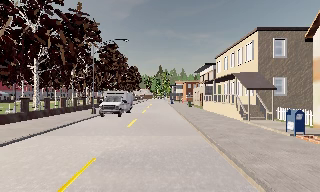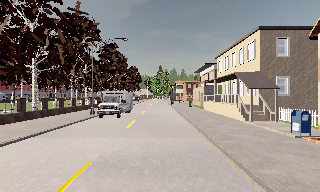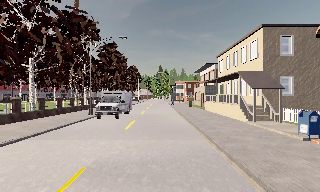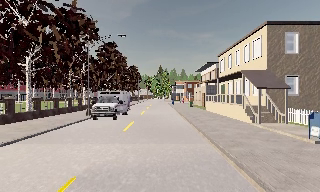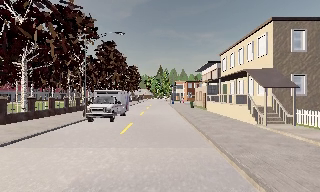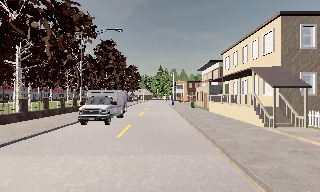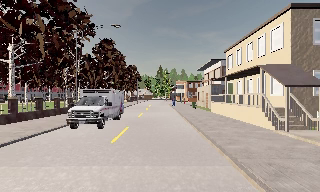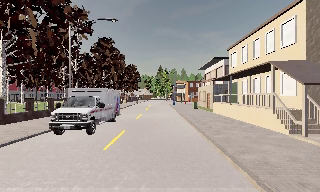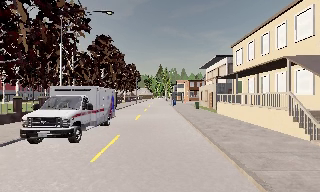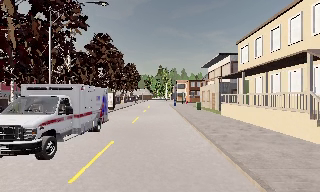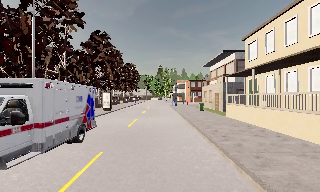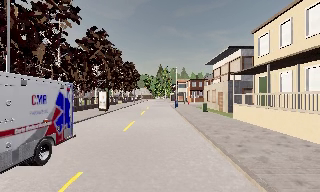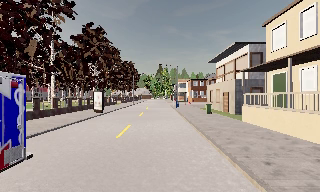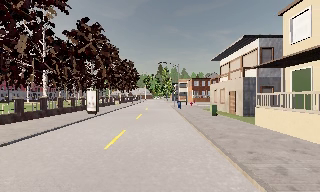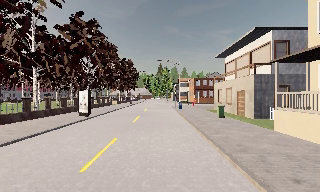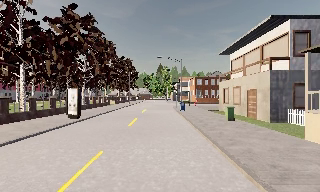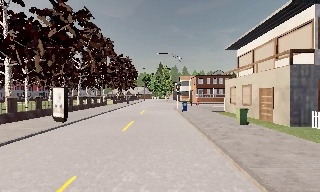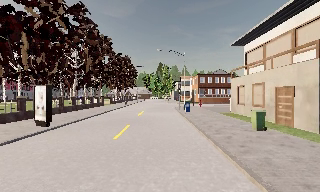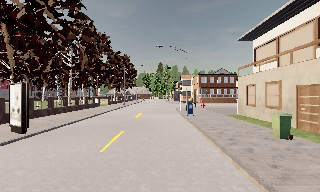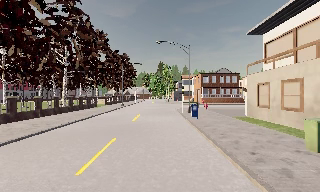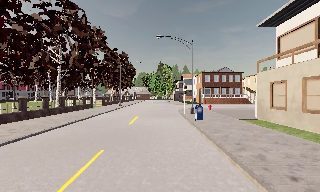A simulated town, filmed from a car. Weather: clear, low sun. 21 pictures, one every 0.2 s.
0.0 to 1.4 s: The camera travels forward, about 4.5 m, so what stands in front looms larger. It gains speed.
1.4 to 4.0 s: The camera travels forward, about 20 m, so what stands in front looms larger.
The film runs forward here.
